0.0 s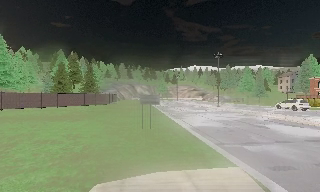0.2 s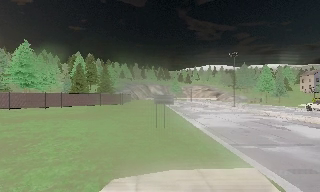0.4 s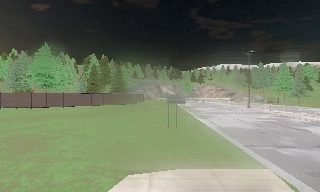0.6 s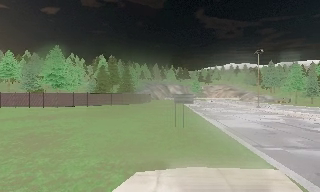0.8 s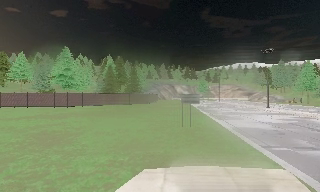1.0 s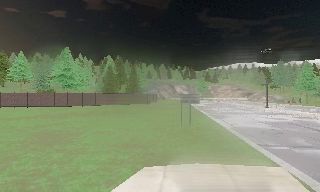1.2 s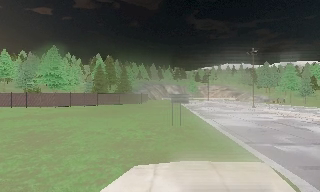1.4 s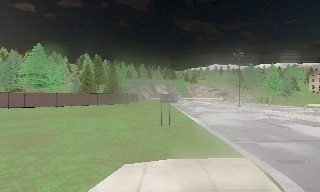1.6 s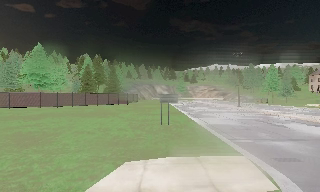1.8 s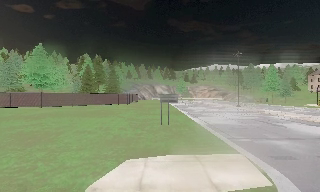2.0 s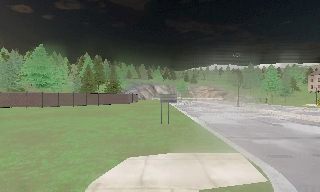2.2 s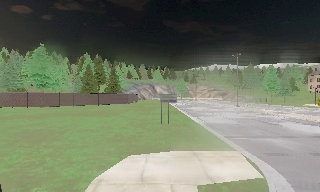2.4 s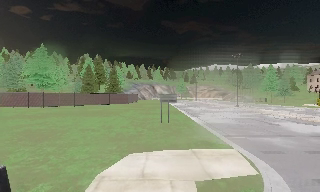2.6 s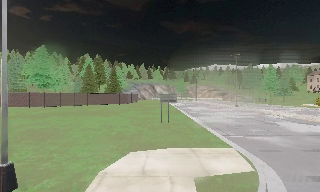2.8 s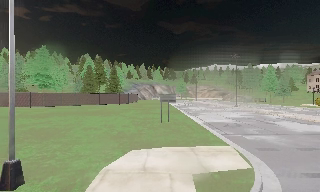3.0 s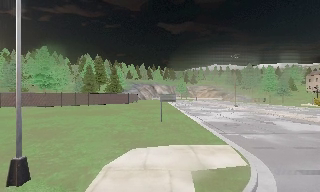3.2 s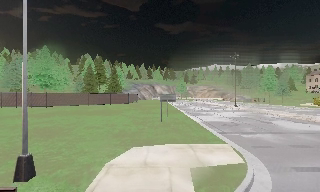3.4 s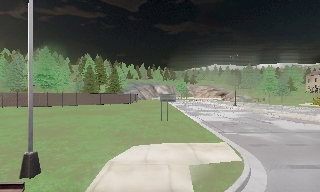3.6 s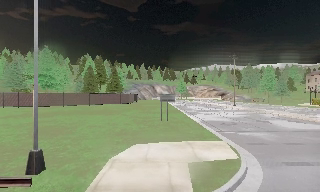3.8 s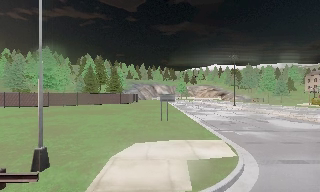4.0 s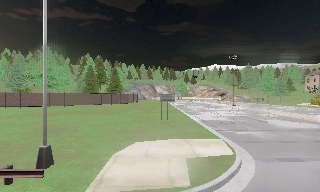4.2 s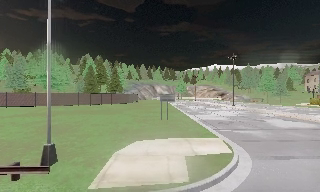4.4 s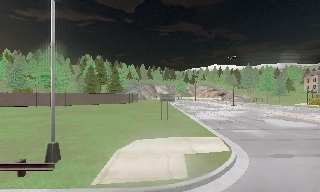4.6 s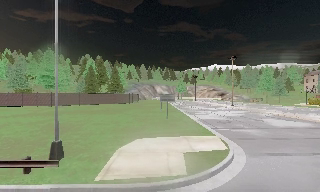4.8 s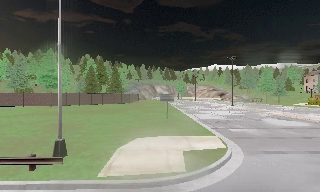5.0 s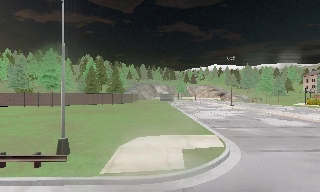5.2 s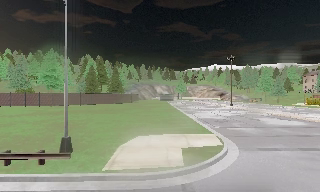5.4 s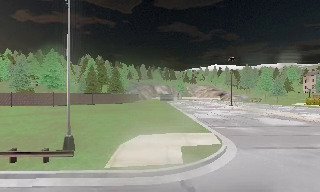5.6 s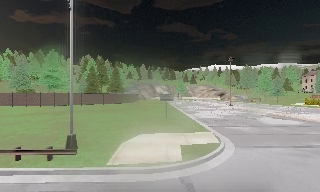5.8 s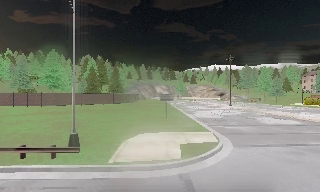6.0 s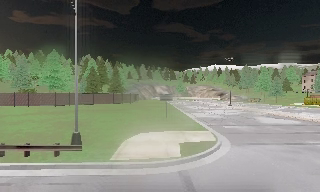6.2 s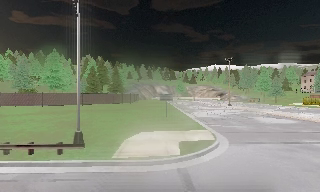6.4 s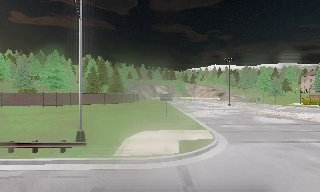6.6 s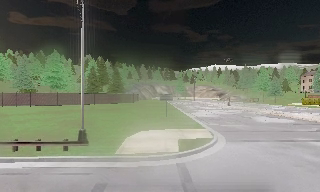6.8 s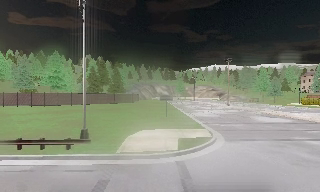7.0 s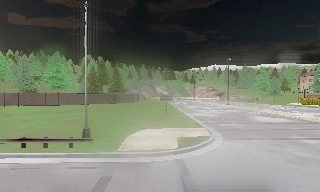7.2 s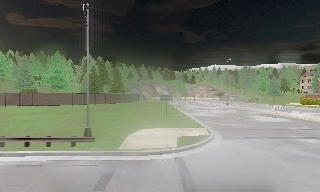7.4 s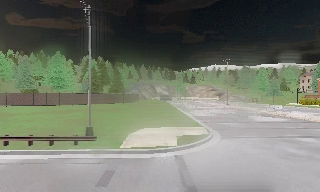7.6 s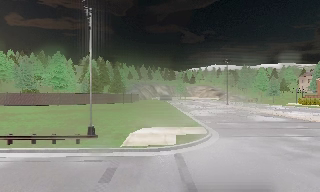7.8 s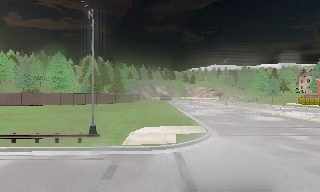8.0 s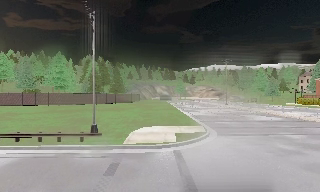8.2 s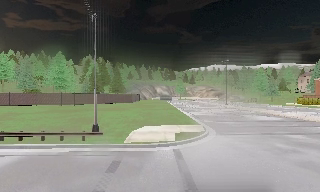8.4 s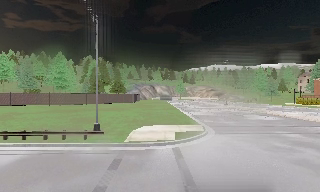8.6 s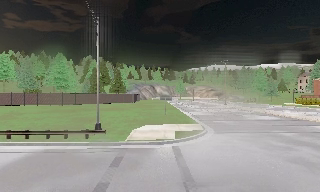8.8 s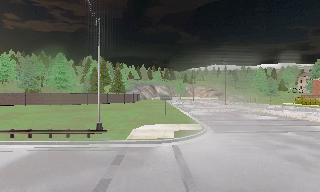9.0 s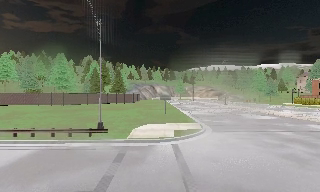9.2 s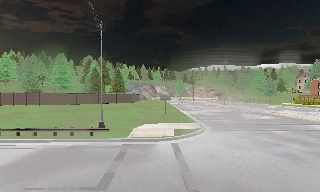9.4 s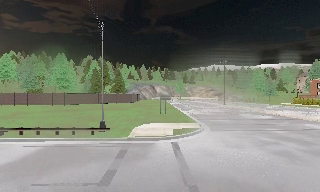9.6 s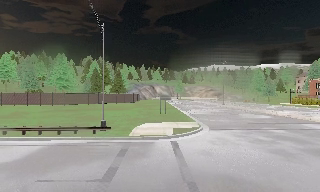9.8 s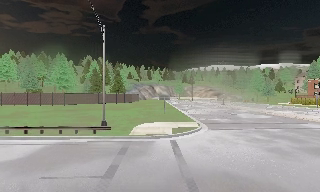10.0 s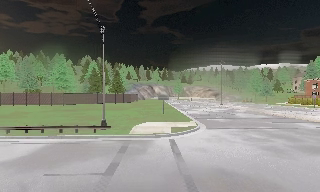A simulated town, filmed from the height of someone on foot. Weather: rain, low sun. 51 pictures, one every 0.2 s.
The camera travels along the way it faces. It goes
backward.
0.0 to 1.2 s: The camera pans to its left, which is counterclockwise from overhead, by about 10 degrees. It travels backward, about 1 m, so what stands in front gets smaller.
1.2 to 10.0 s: The camera travels backward, about 9 m, so what stands in front gets smaller.
The film runs backward here.
